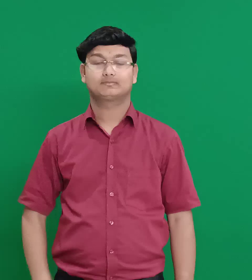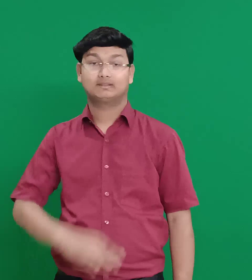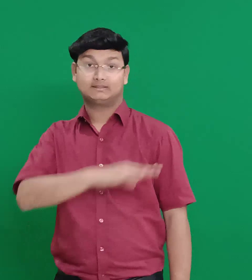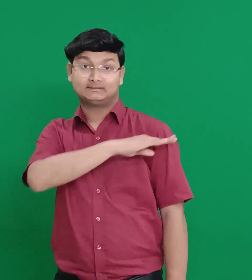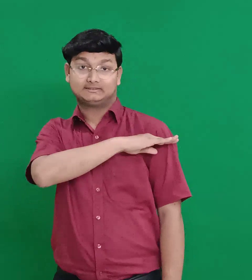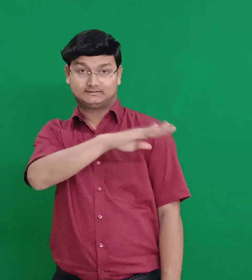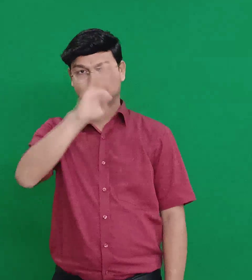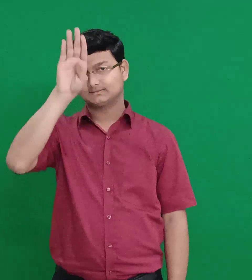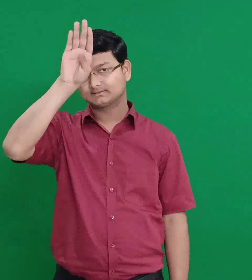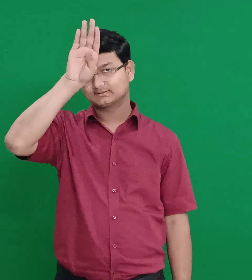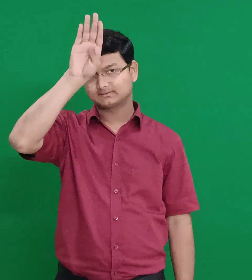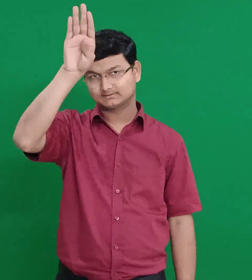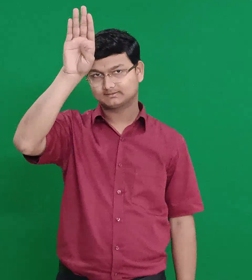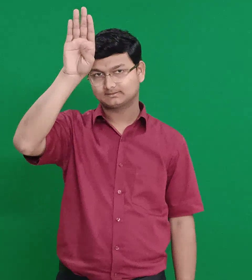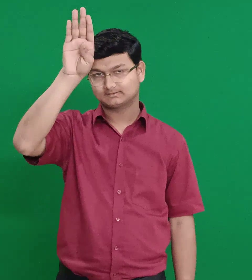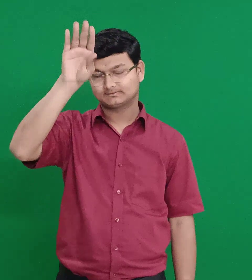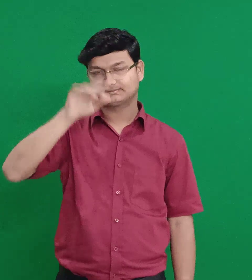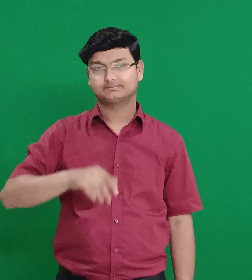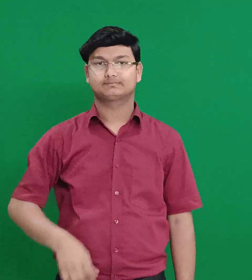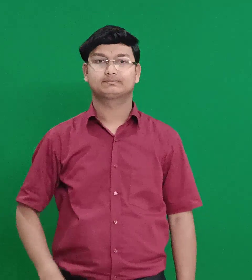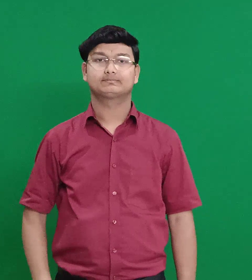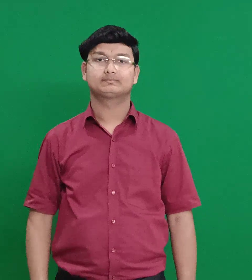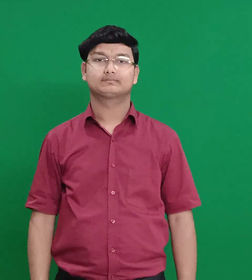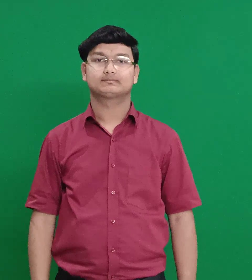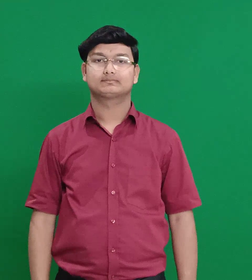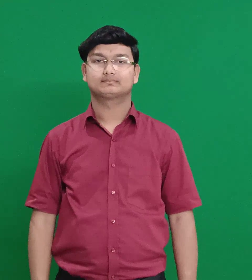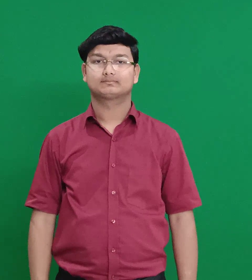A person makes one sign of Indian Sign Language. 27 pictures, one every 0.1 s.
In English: king sihon
